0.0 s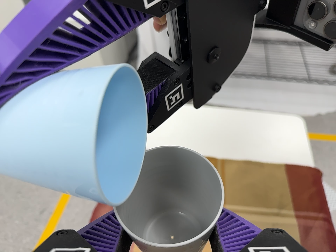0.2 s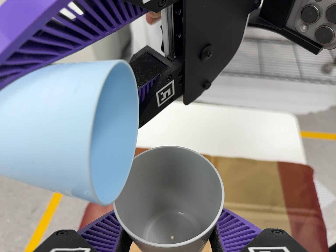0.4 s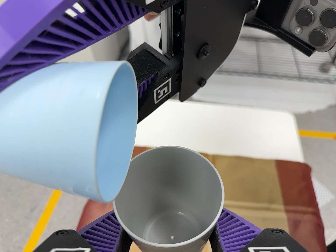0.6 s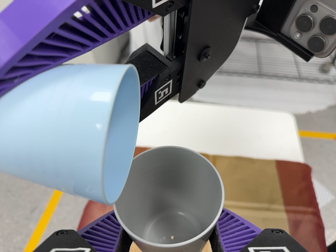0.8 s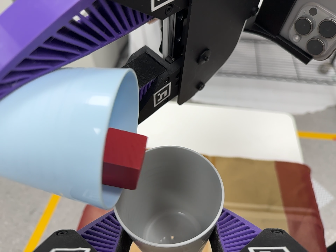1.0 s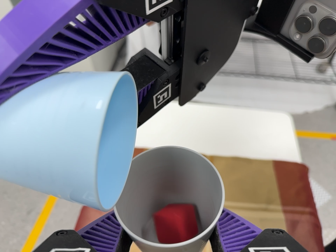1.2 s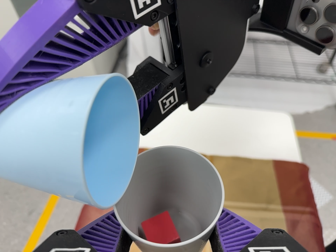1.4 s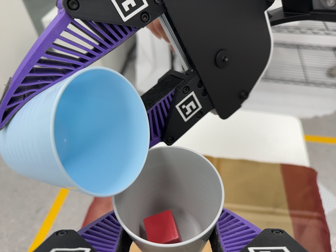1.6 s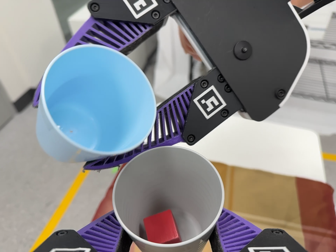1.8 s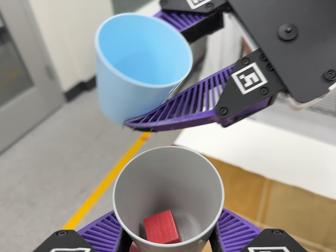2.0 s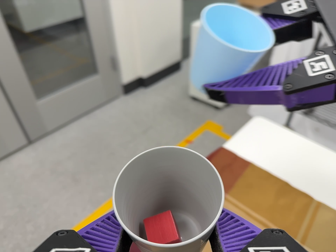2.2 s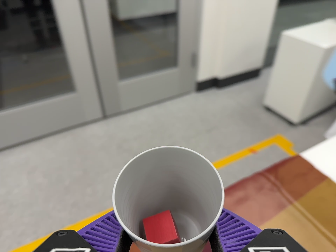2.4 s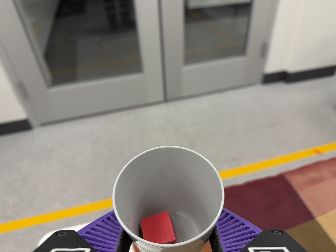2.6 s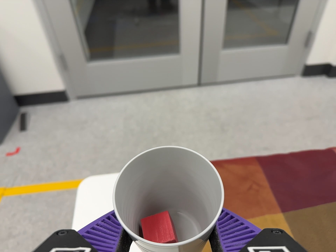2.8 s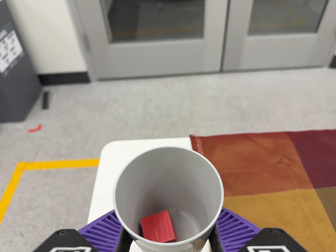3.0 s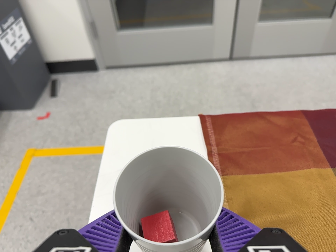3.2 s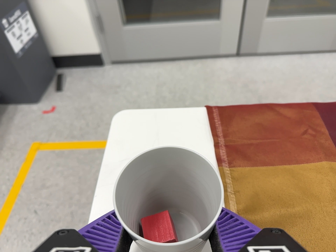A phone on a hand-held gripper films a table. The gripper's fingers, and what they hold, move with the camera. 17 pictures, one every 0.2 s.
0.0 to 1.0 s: The camera shifts only a little, or ends up much as it began.
1.0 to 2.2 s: The camera pans to its left by about 35 degrees. It travels toward the bottom of its view and to its left, about 10 cm. It rolls about its line of sight by about 35 degrees, and the scene rotates clockwise.
2.2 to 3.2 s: The camera pans to its left by about 25 degrees. It travels toward the bottom of its view and to its left, about 18 cm, so close, fixed things drift upward. Its aim tips toward the bottom of its view by about 10 degrees, and the scene shifts upward. It rolls about its line of sight by about 15 degrees, and the scene rotates clockwise.
The film runs forward here.
